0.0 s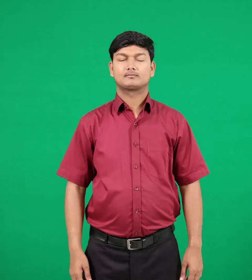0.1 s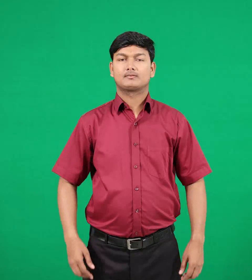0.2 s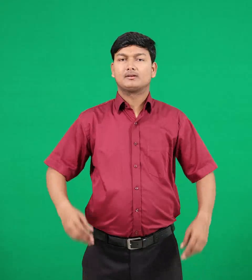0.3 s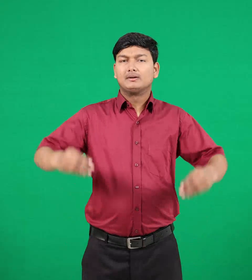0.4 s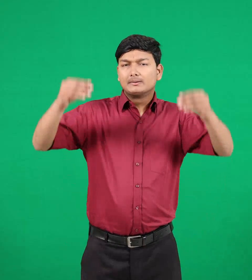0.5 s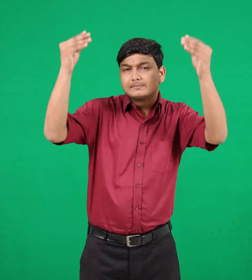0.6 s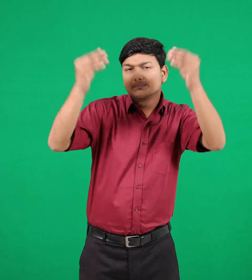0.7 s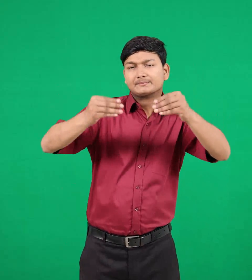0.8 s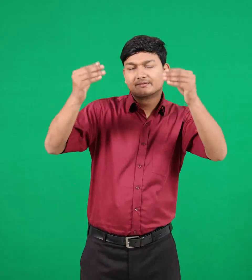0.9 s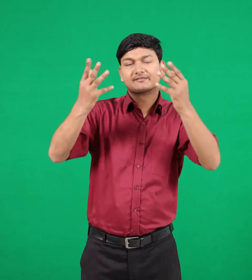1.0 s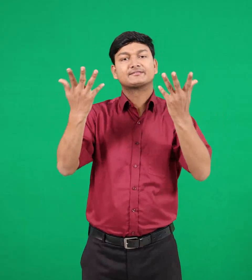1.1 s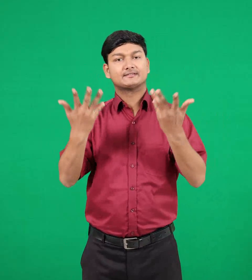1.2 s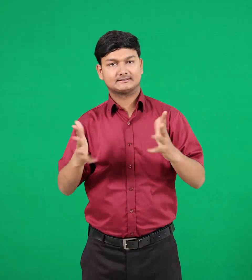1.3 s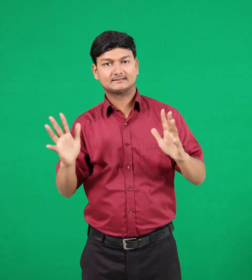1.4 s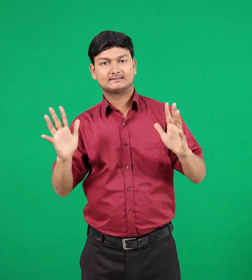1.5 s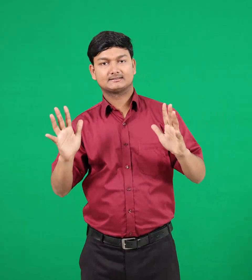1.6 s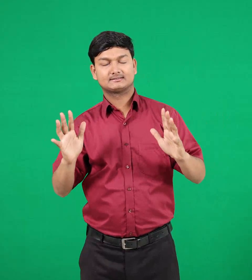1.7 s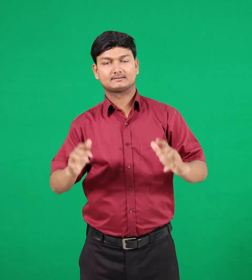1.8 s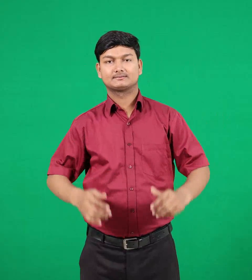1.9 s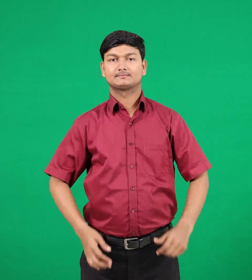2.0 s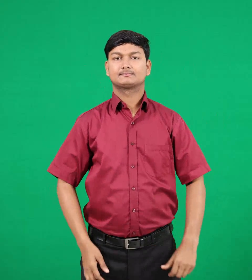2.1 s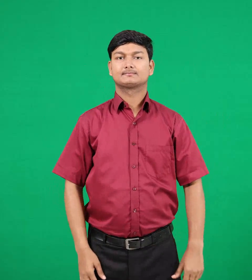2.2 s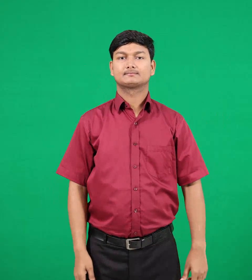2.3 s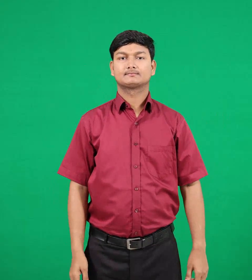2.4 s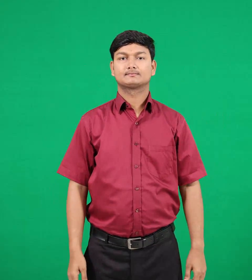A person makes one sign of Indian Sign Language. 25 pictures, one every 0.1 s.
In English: rained
